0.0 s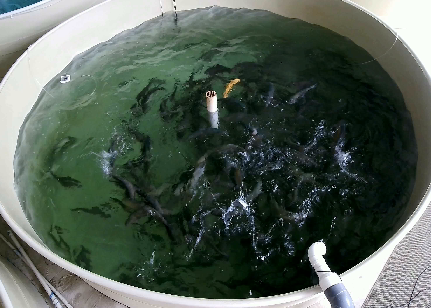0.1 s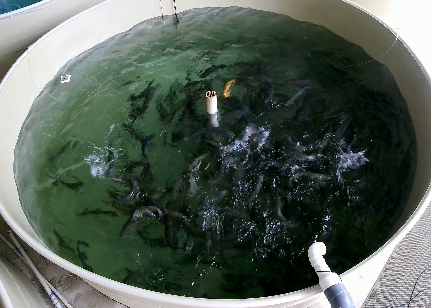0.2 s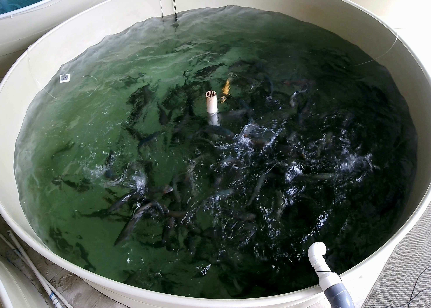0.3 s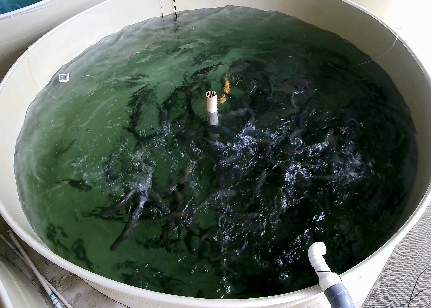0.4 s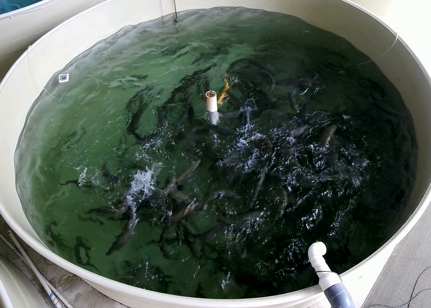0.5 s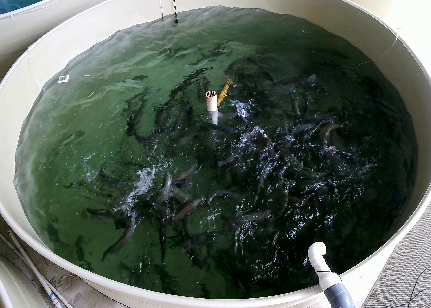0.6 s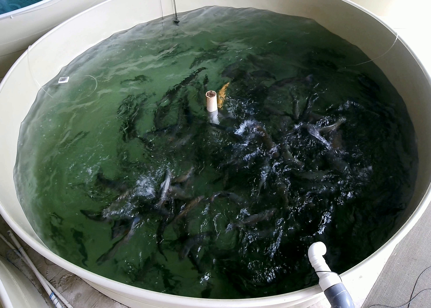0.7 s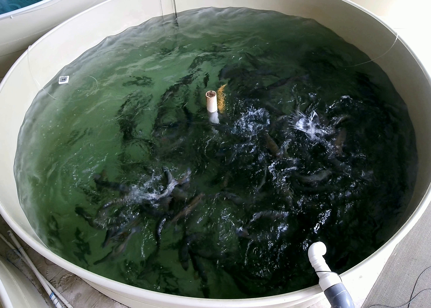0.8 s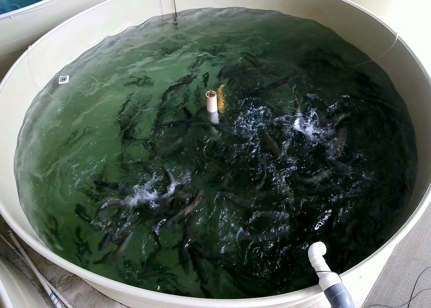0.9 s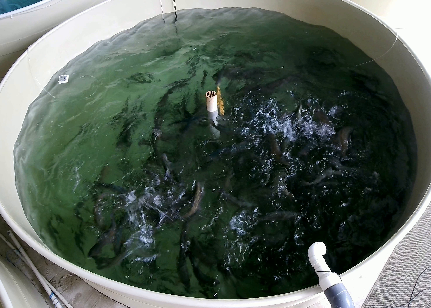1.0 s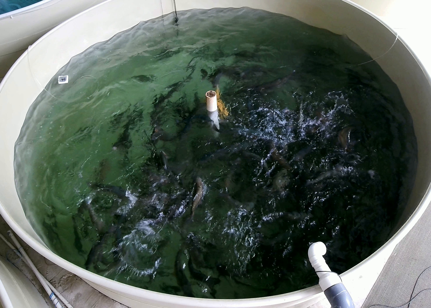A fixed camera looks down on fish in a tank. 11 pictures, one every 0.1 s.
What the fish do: Strong feeding.
